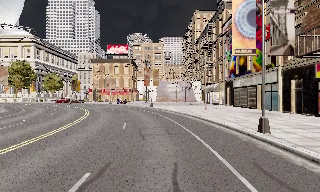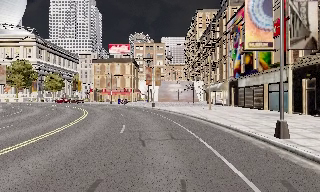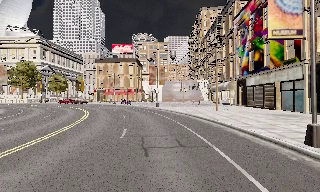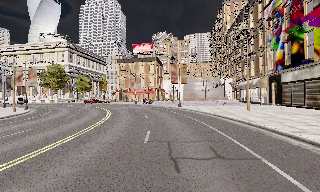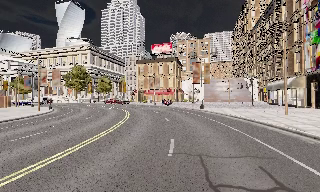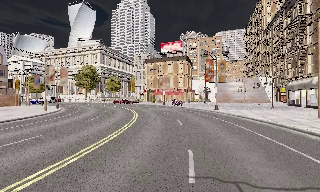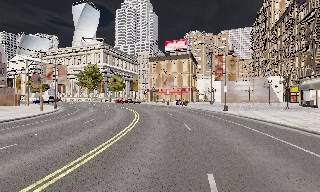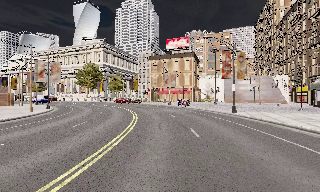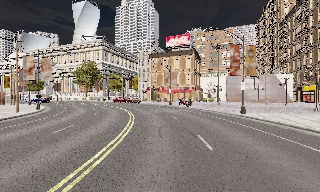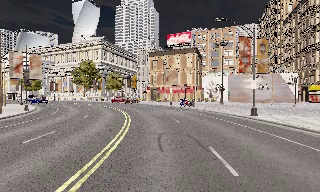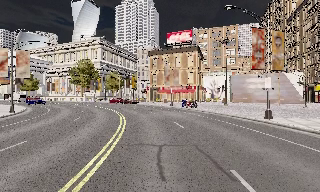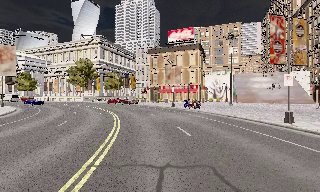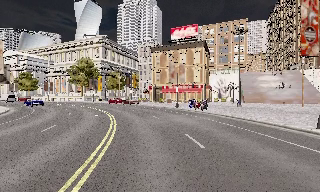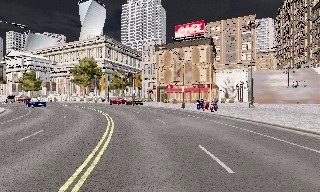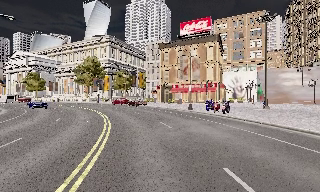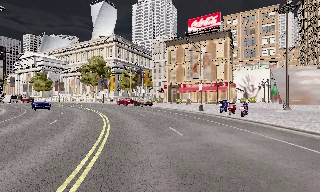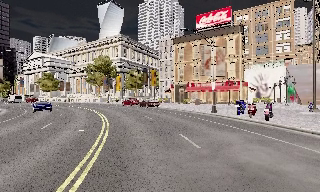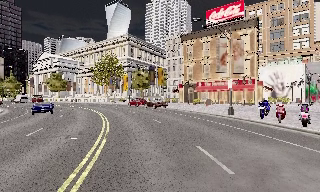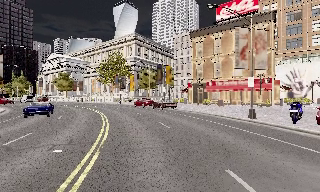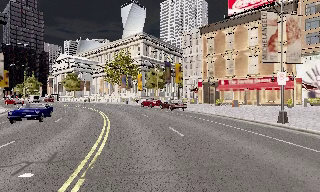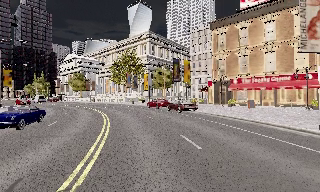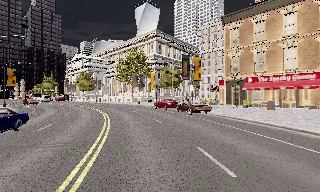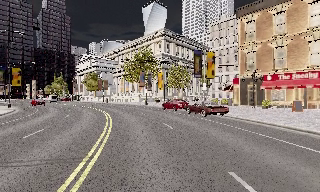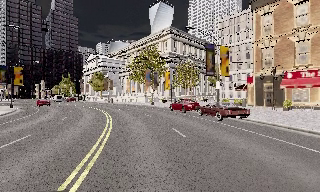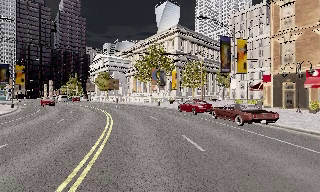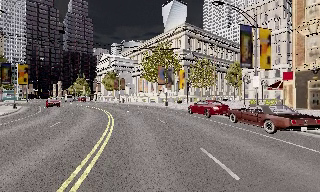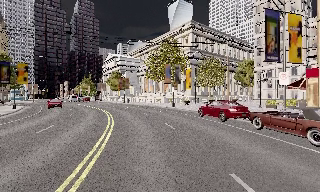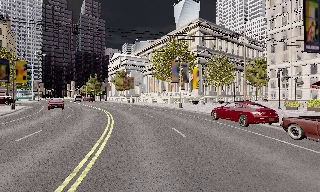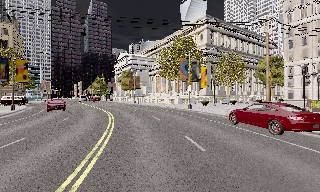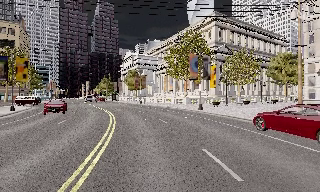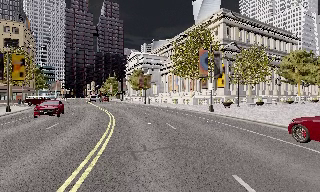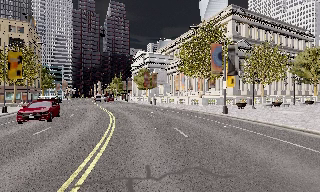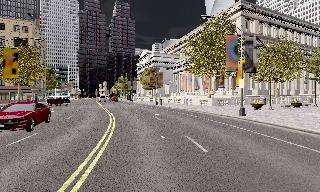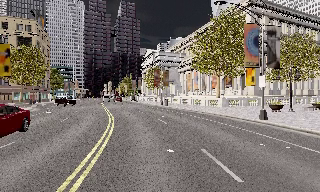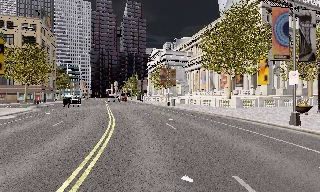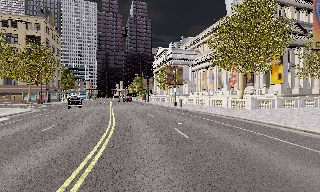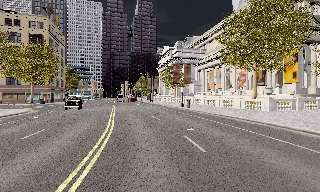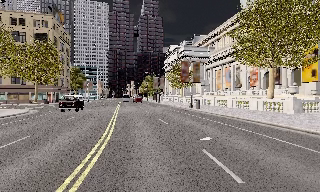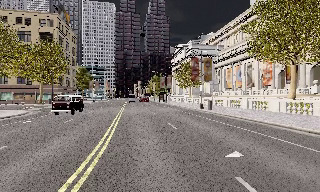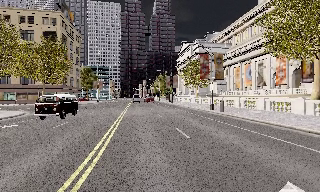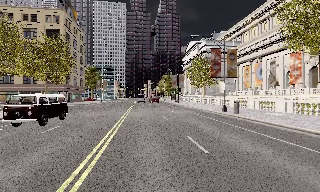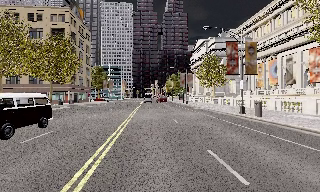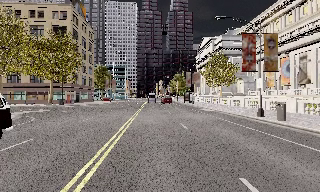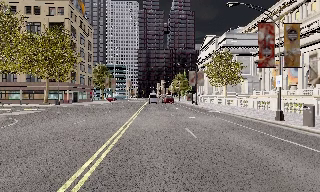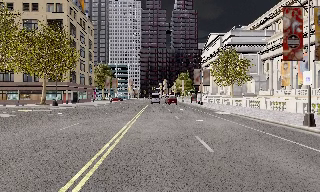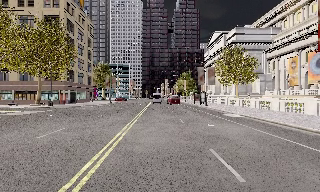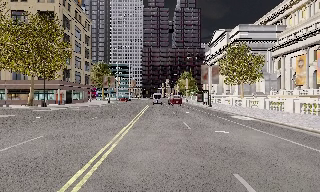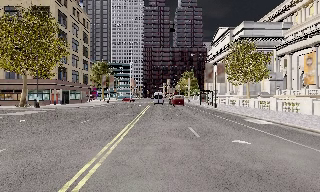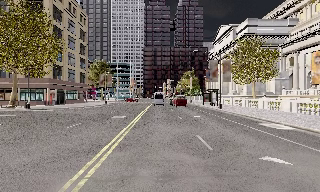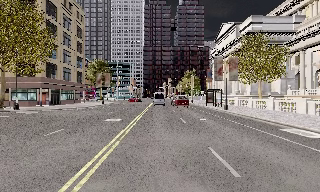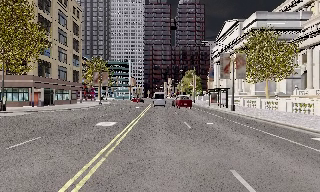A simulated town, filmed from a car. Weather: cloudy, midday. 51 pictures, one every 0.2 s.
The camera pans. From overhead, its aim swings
counterclockwise.
The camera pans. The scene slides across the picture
to the right.
0.0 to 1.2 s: The camera swings to its left by about 20 degrees, and the scene slides to the right. It travels forward, about 8 m, so what stands in front looms larger. It gains speed.
1.2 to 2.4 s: The camera travels forward, about 11 m, so what stands in front looms larger.
2.4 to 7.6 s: The camera swings to its left by about 55 degrees, and the scene slides to the right. It travels forward, about 45 m.
7.6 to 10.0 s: The camera swings to its left by about 10 degrees, and the scene slides to the right. It travels forward, about 20 m, so what stands in front looms larger.
The film runs forward here.
